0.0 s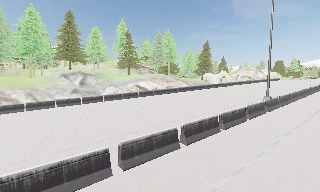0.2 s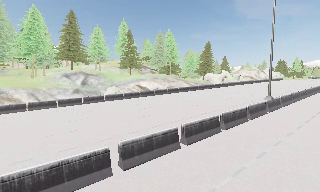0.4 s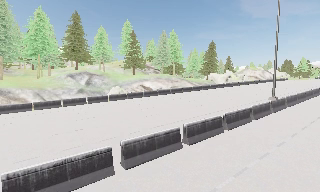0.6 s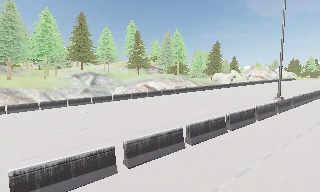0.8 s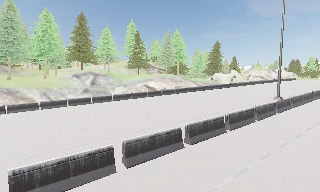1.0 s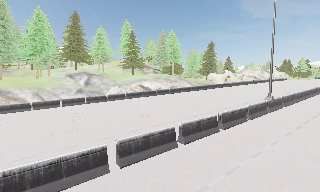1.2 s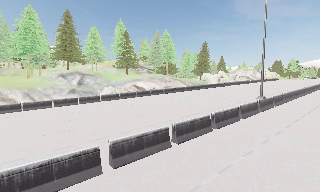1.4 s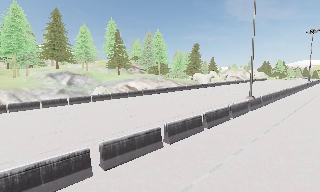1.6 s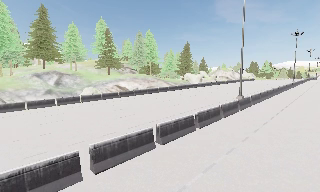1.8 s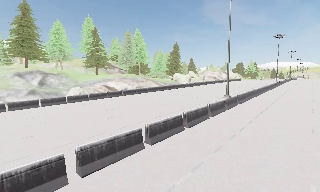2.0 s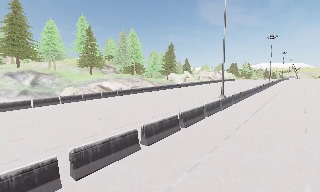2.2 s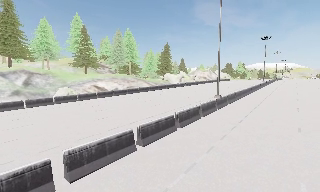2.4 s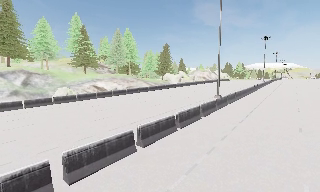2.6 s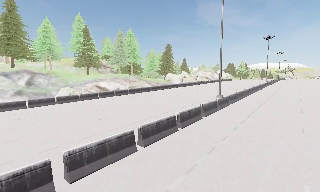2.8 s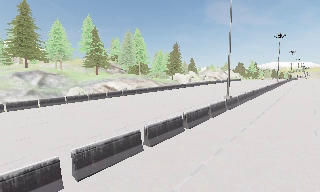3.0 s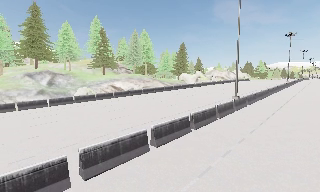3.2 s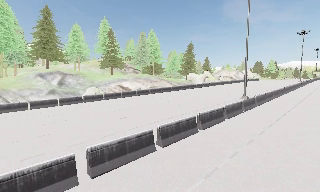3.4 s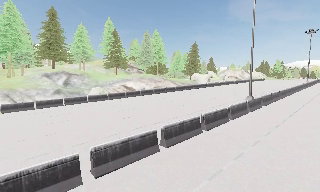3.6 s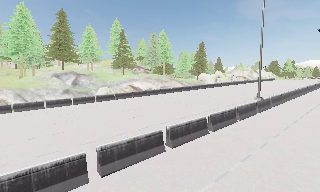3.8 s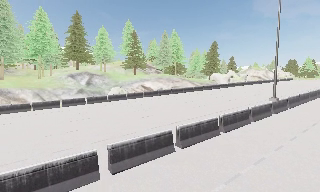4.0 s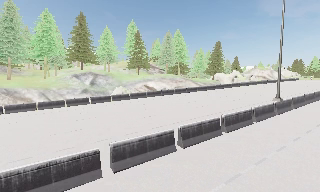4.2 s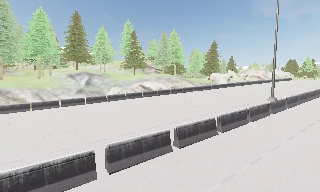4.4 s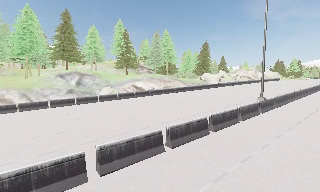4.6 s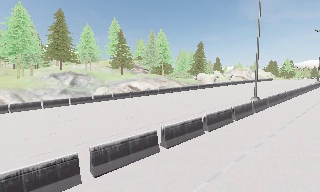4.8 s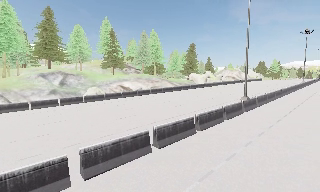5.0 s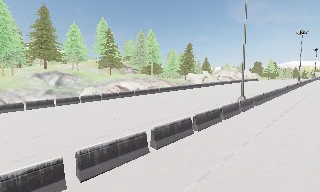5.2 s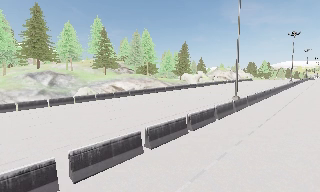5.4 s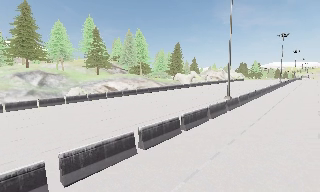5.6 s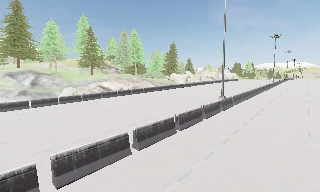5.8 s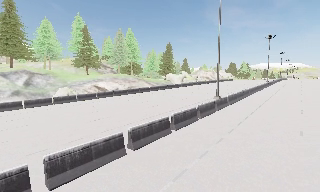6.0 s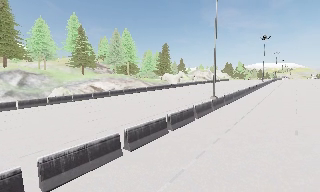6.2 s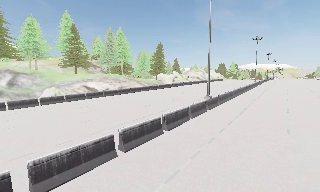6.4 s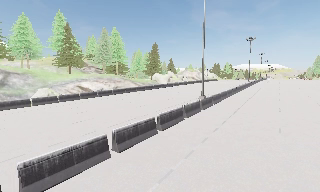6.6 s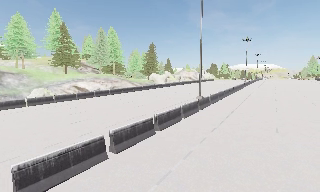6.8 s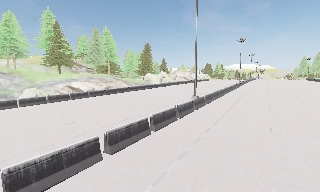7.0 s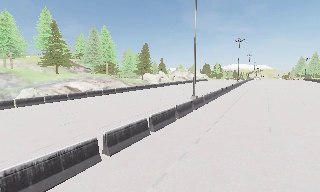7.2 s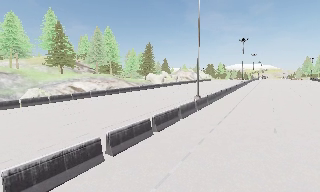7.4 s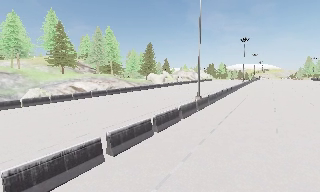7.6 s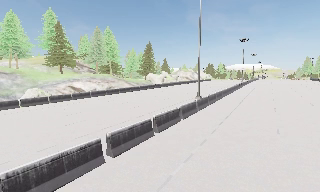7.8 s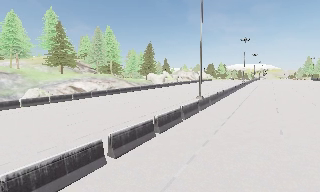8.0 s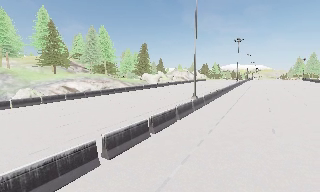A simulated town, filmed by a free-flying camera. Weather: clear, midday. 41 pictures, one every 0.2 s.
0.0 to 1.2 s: The camera shifts only a little, or ends up much as it began.
1.2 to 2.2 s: The camera pans to its right, which is clockwise from overhead, by about 15 degrees.
2.2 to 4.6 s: The camera pans to its left, which is counterclockwise from overhead, by about 10 degrees.
4.6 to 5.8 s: The camera pans to its right, which is clockwise from overhead, by about 10 degrees.
5.8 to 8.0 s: The camera travels forward, about 0.5 m, so what stands in front looms larger.
The film runs forward here.
